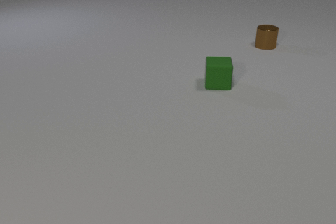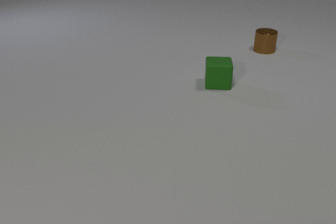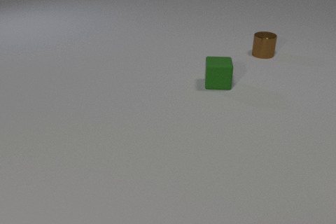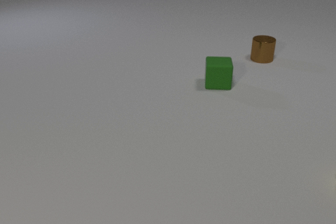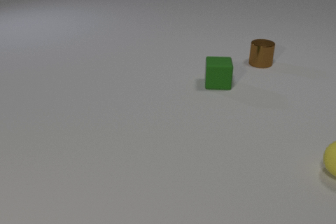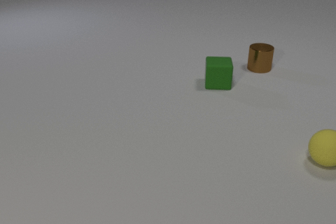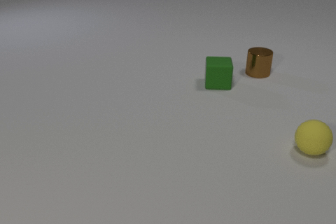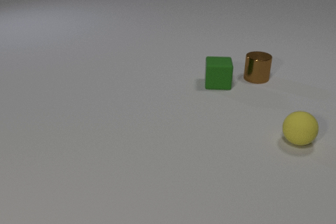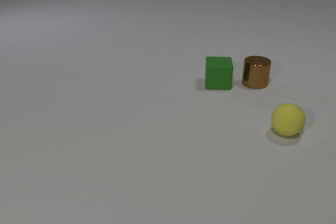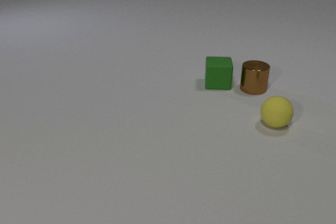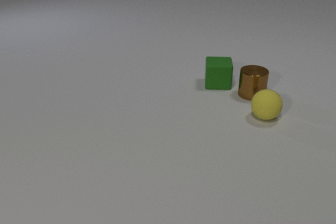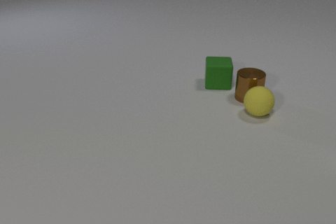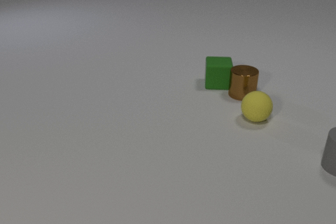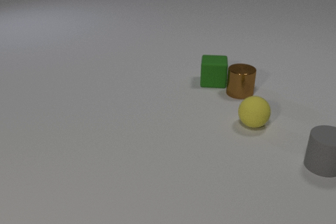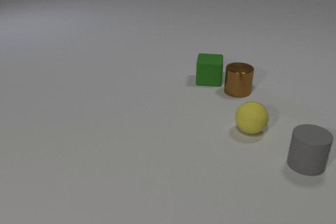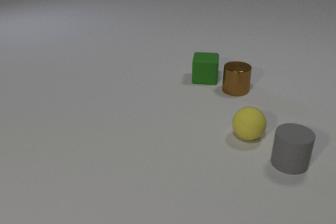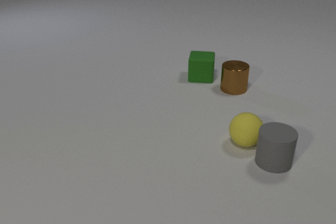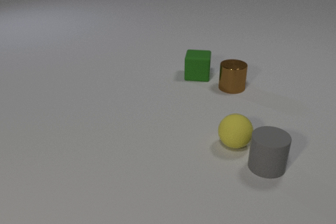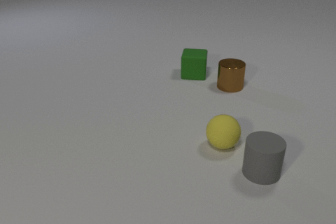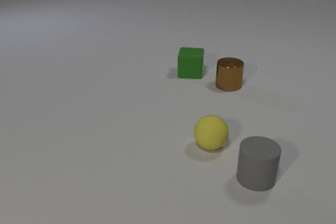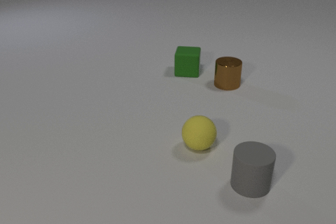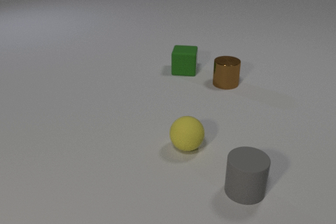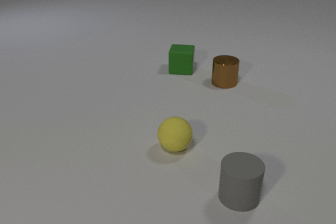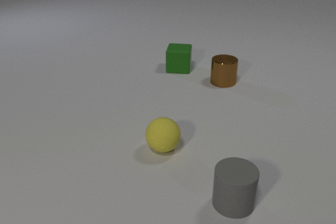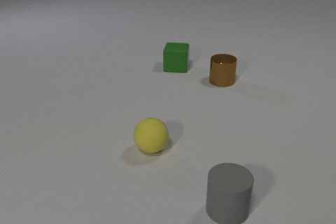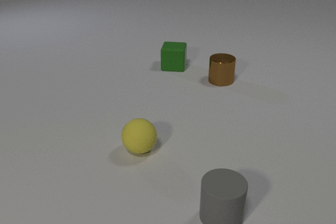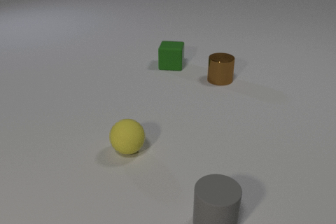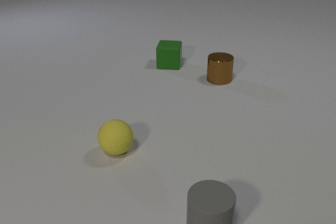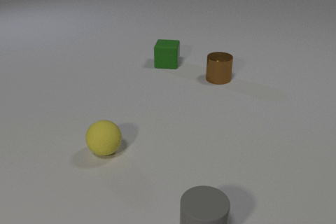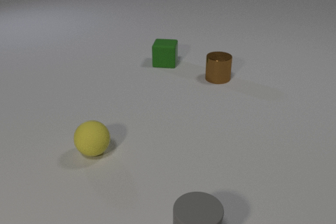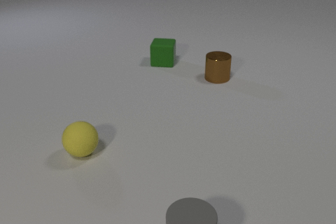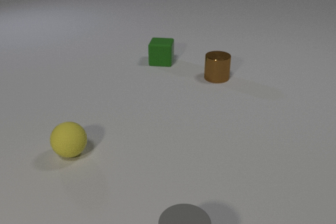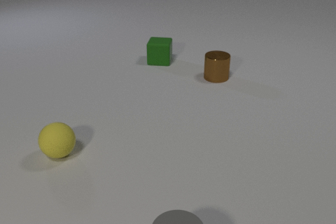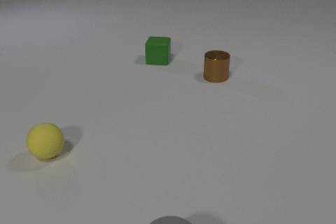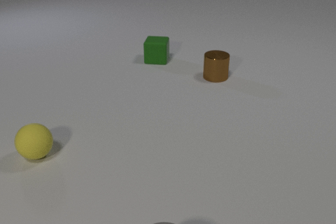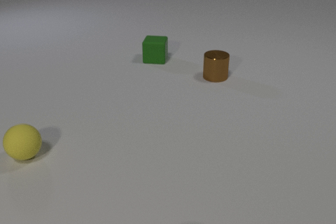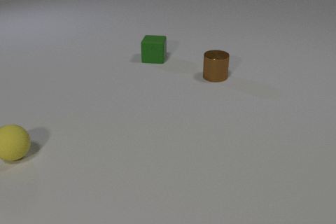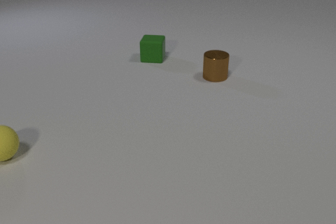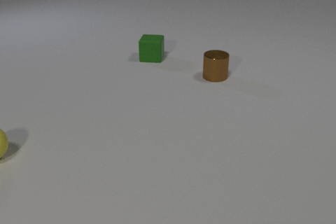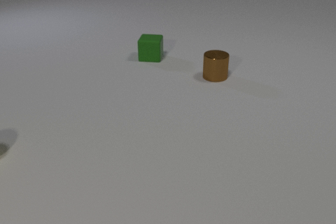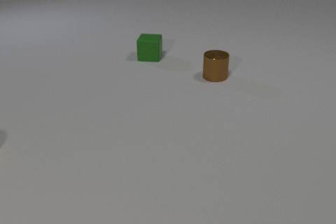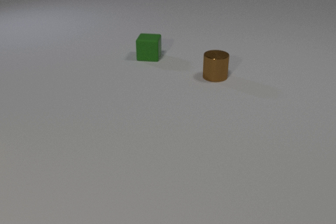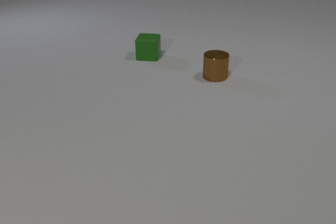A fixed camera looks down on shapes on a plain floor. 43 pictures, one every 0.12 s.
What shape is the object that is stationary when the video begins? cube.
Are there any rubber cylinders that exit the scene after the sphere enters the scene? yes.
Are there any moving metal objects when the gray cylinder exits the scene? yes.
0.00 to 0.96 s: The brown metal cylinder slides toward the camera. The yellow rubber sphere comes in at the right edge, rolls to the left and away from the camera.
0.96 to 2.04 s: The brown metal cylinder slides to the left and toward the camera. The yellow rubber sphere rolls to the left and toward the camera. The green rubber cube slides to the left and away from the camera. The gray rubber cylinder comes in at the right edge, slides to the left. The brown metal cylinder and the yellow rubber sphere collide. The brown metal cylinder and the green rubber cube collide. The yellow rubber sphere and the gray rubber cylinder collide.
2.04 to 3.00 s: The brown metal cylinder slides away from the camera and to the left. The yellow rubber sphere rolls to the left. The green rubber cube slides to the left and away from the camera. The gray rubber cylinder slides toward the camera and to the left.
3.00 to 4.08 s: The brown metal cylinder slides away from the camera and to the left. The yellow rubber sphere rolls to the left. The green rubber cube slides away from the camera and to the left. The gray rubber cylinder slides toward the camera and to the left.
4.08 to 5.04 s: The yellow rubber sphere rolls to the left, leaves at the left edge. The green rubber cube slides away from the camera and to the left.
